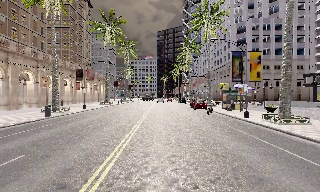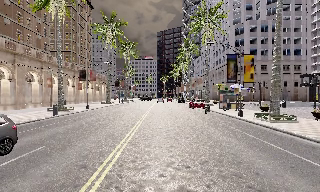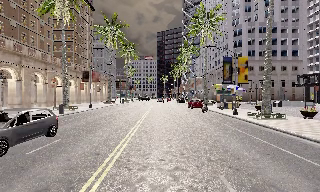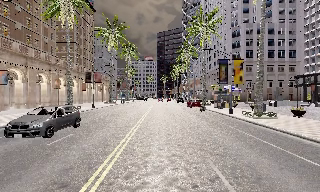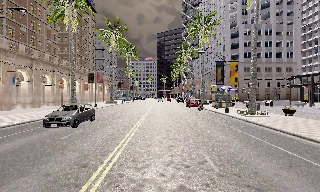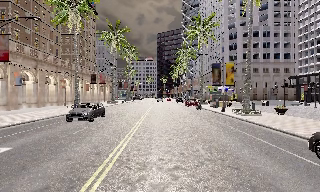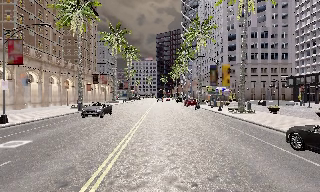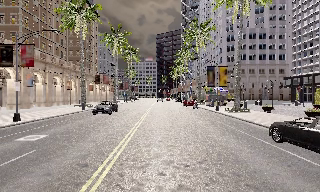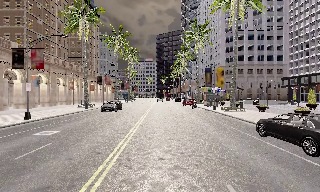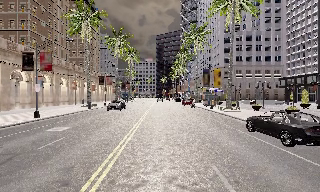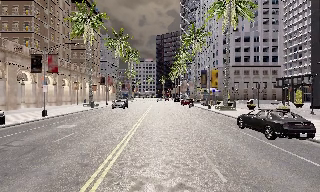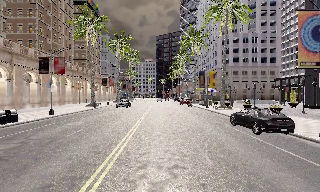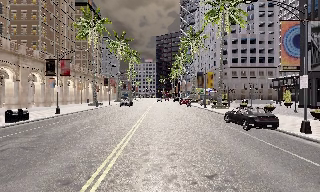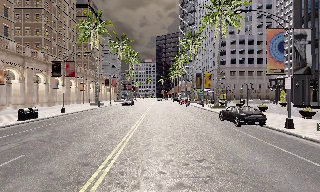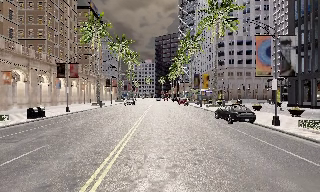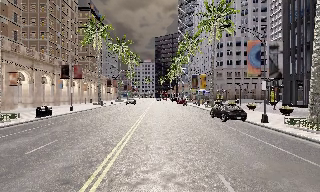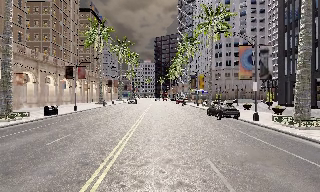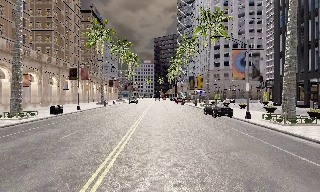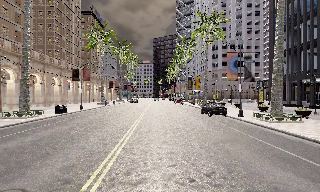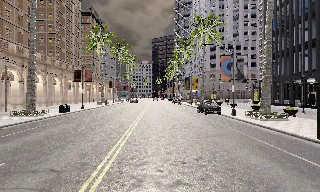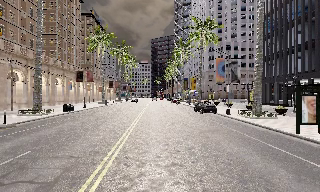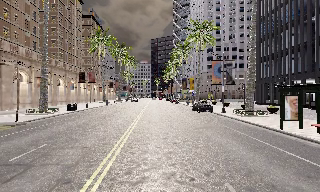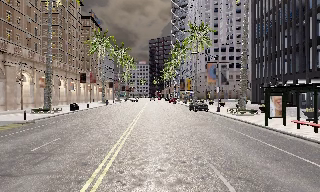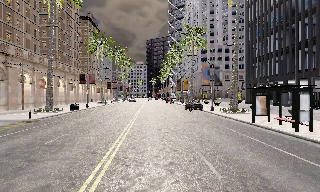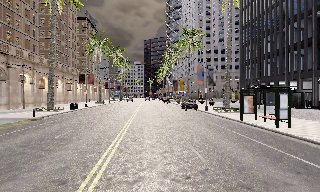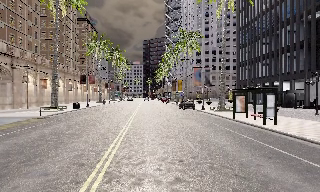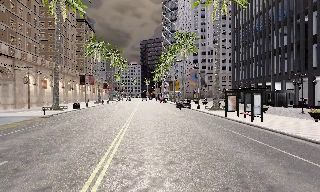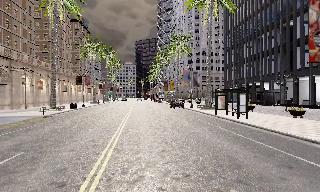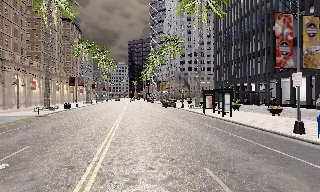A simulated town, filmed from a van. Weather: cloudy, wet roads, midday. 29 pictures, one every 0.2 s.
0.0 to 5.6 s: The scene slides to the left, as the camera pans about 10 degrees to its right. It travels backward, about 30 m, so what stands in front gets smaller.
The film runs backward here.
